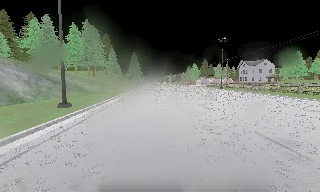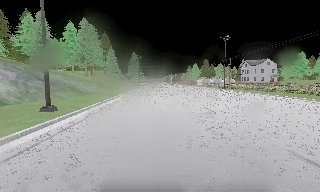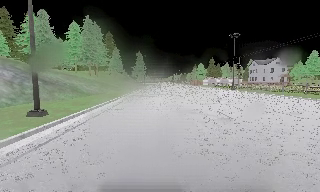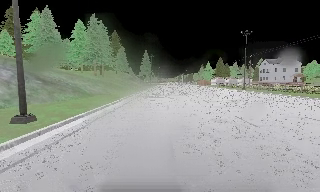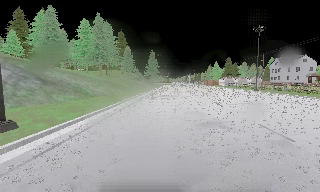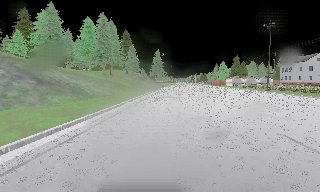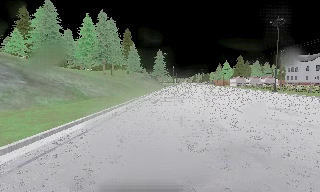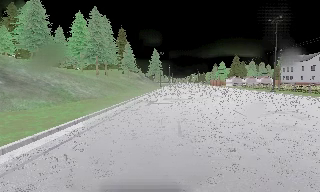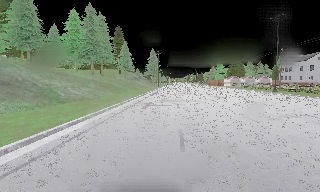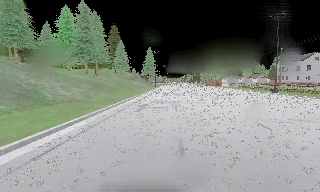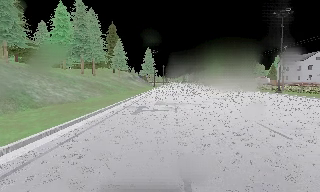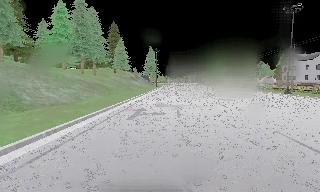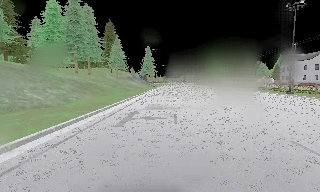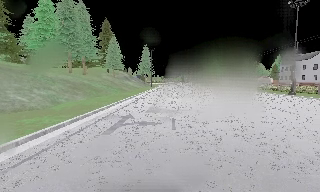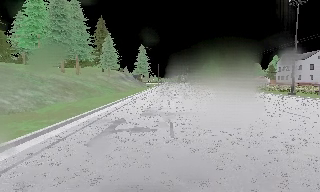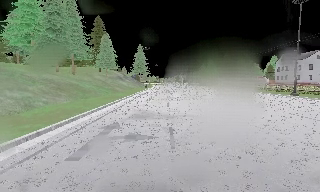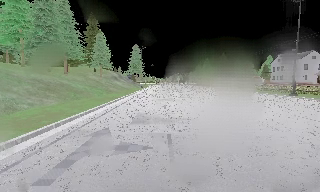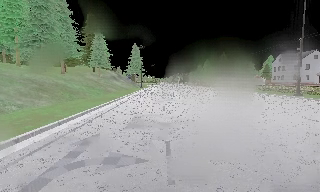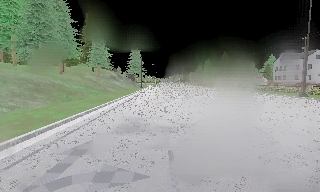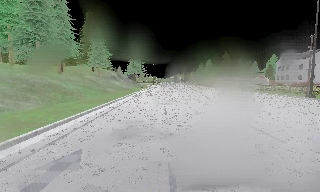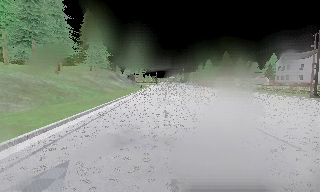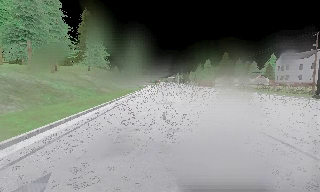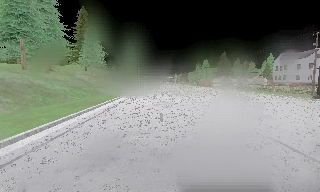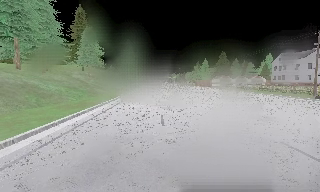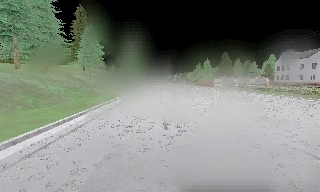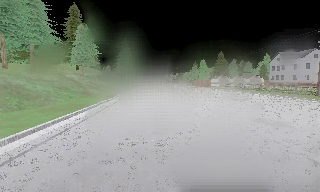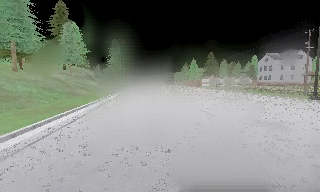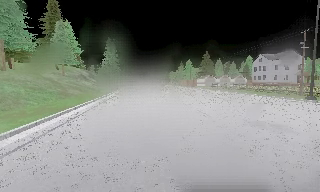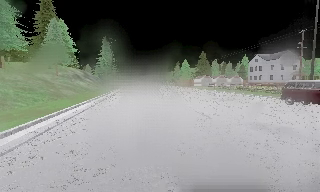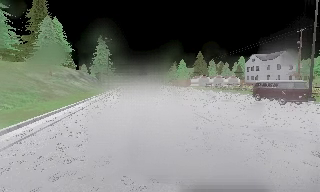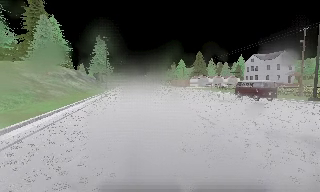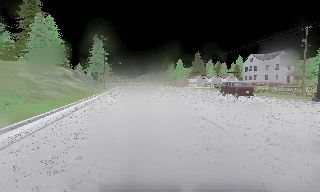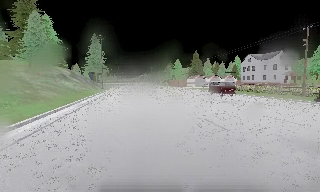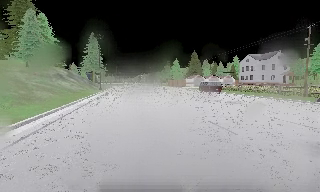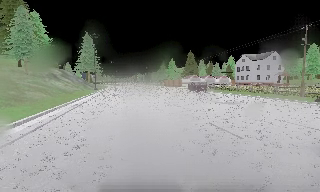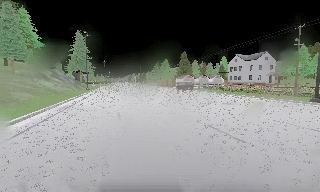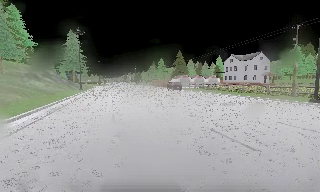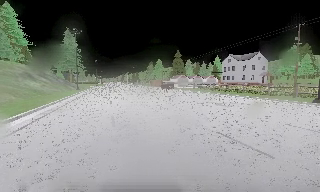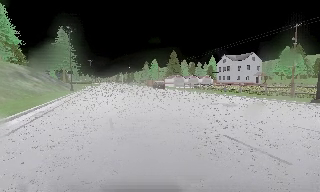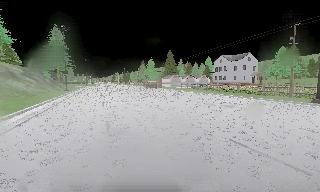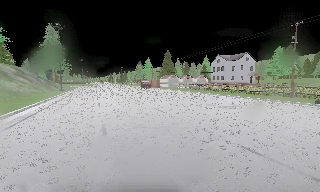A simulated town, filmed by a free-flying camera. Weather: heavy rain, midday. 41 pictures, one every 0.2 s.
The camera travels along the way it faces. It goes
forward.
0.0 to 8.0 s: The camera swings to its right by about 20 degrees, and the scene slides to the left. It travels forward, about 30 m, so what stands in front looms larger. It loses speed.
The film runs forward here.
